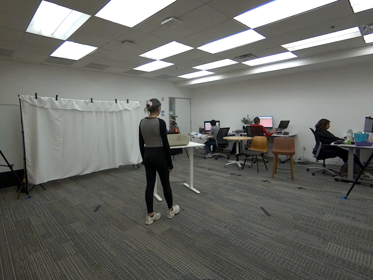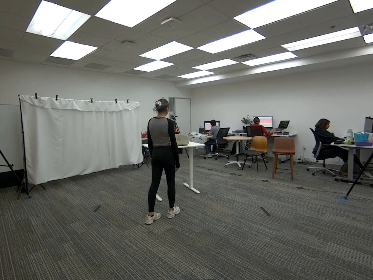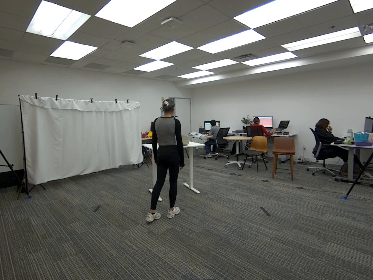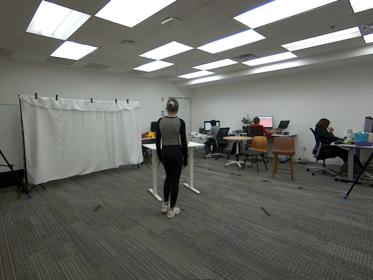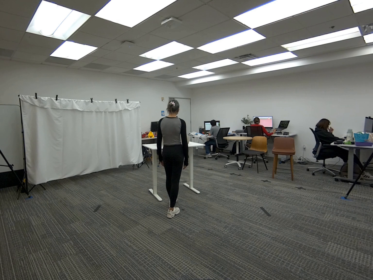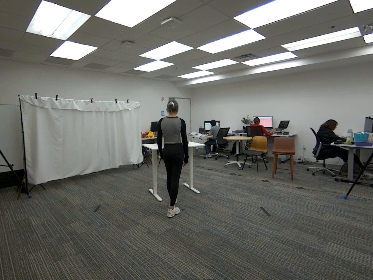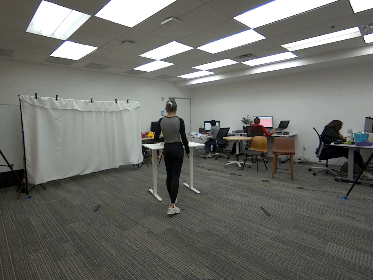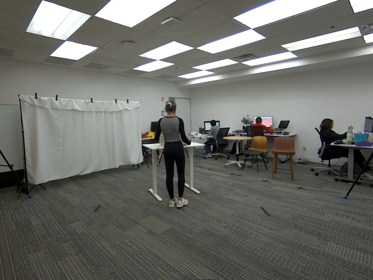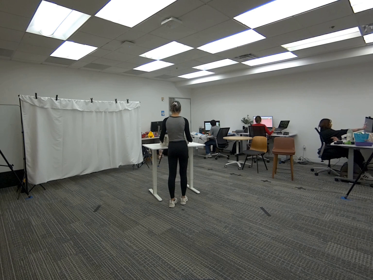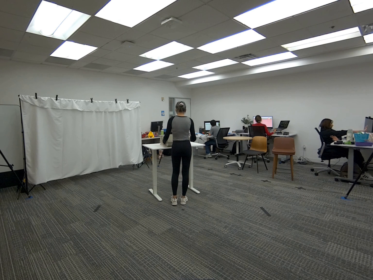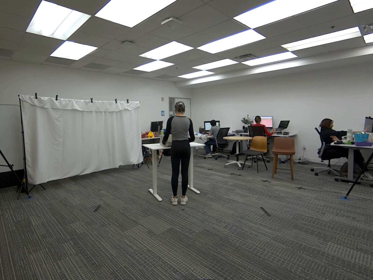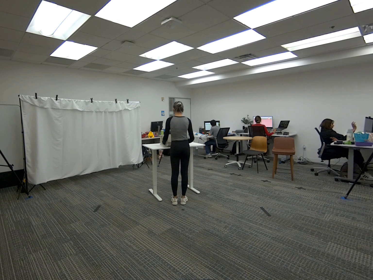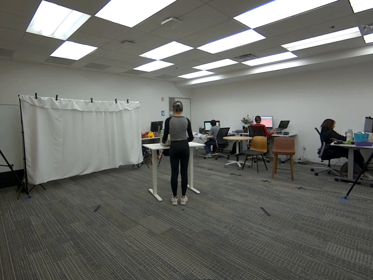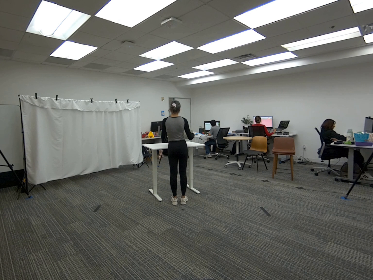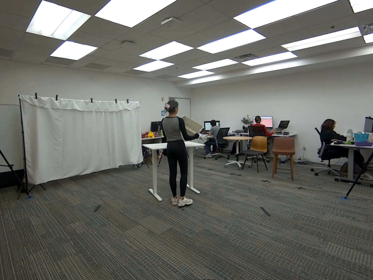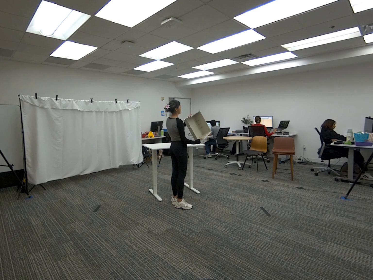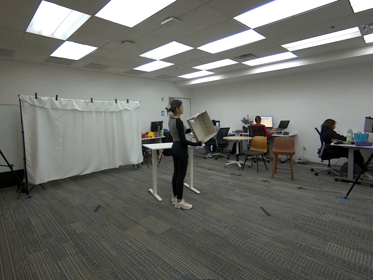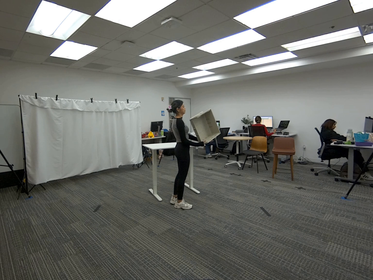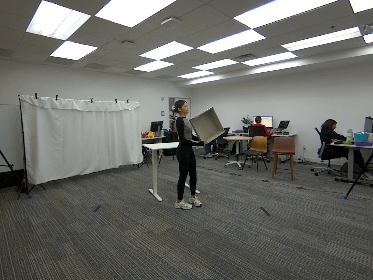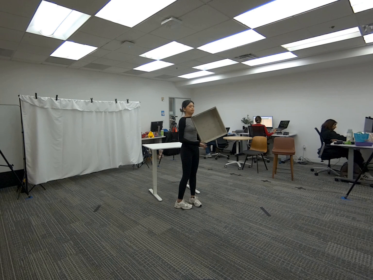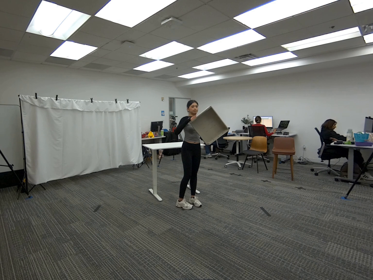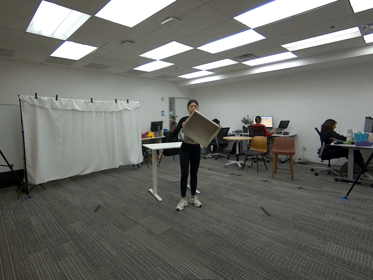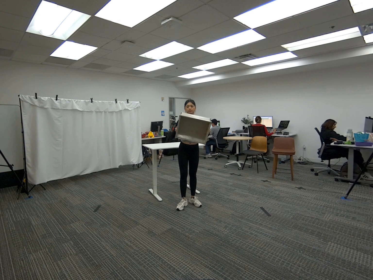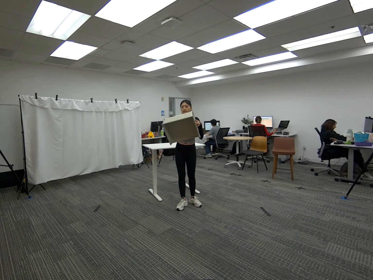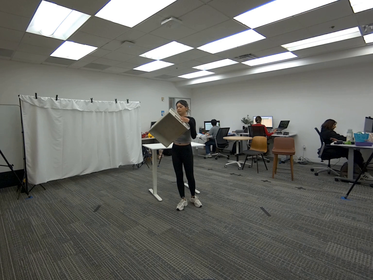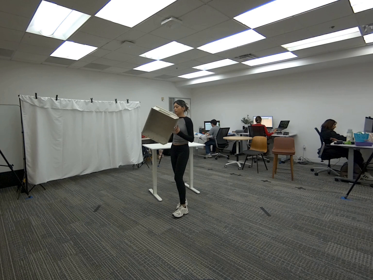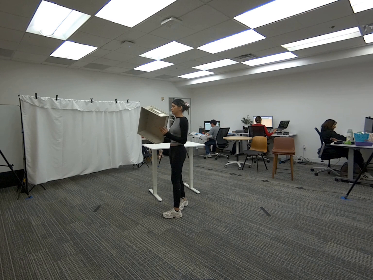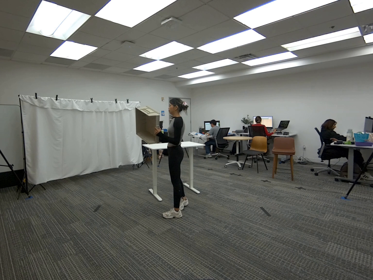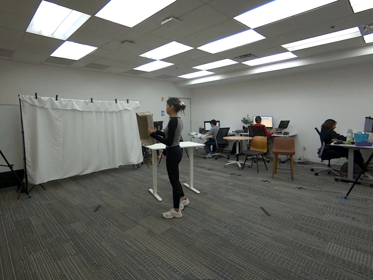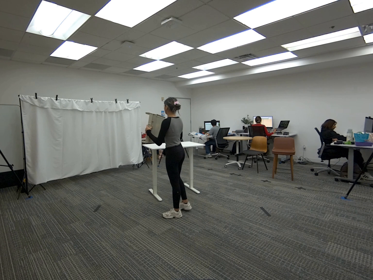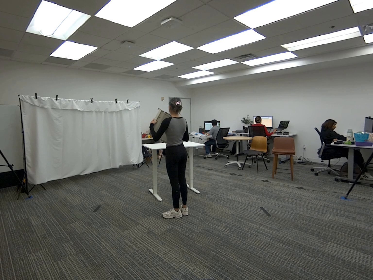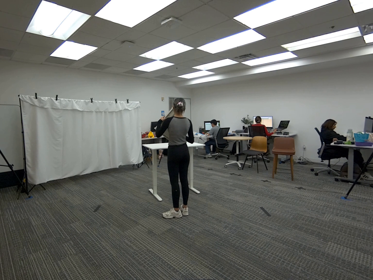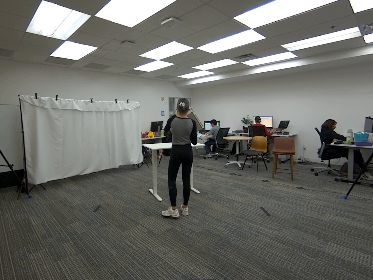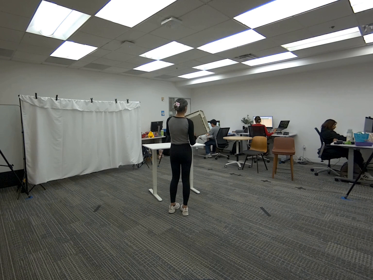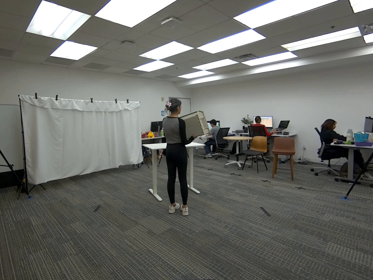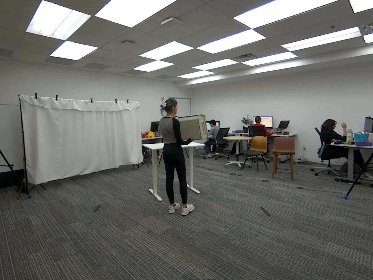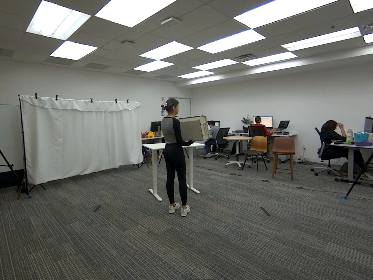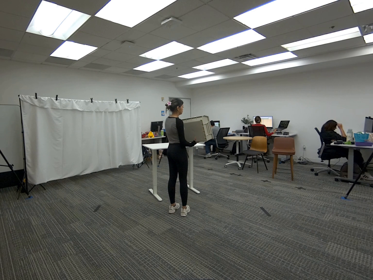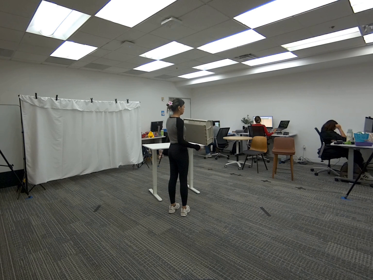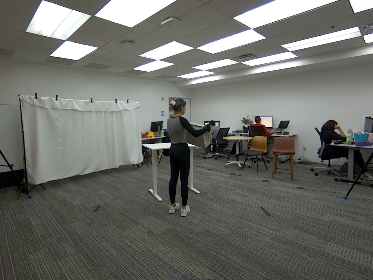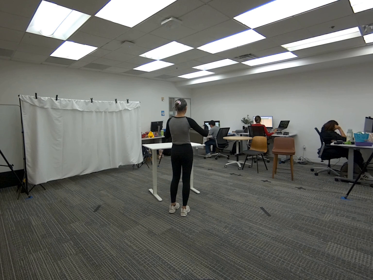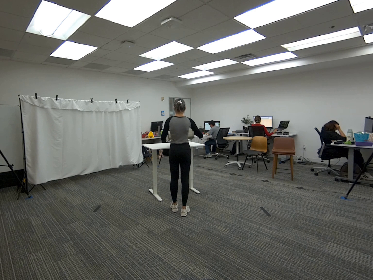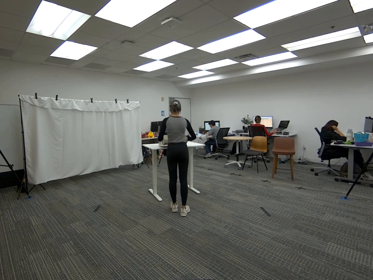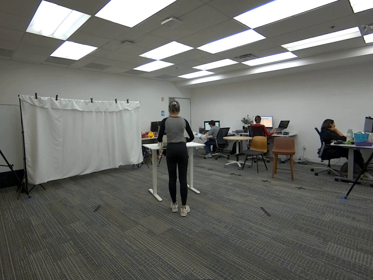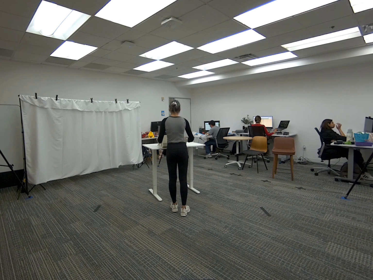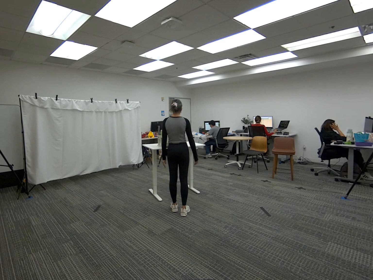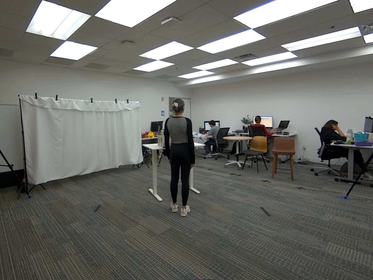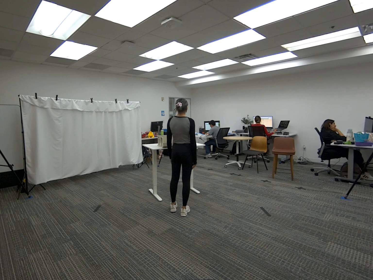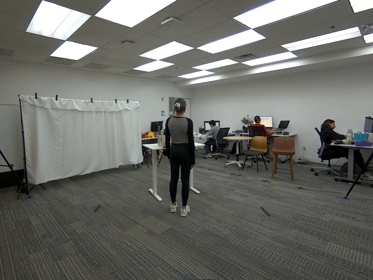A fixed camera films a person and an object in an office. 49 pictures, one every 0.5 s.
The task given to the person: Walk over to the beige bin on the white desk and pick up with both hands. While walking aorund the bounding area rotate the bin midair around all camera angles and place back on the desk.
